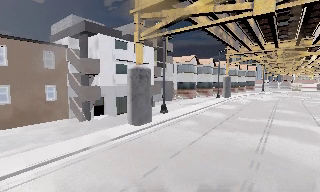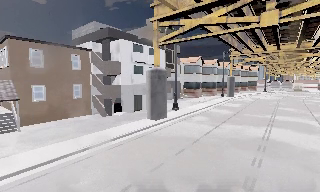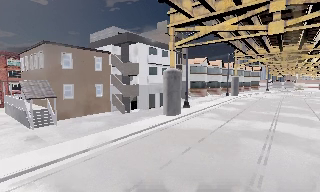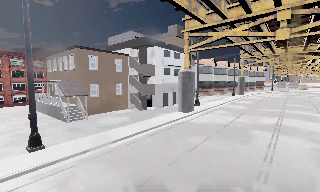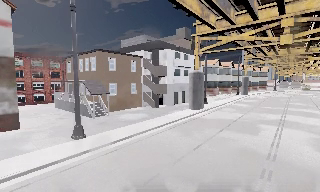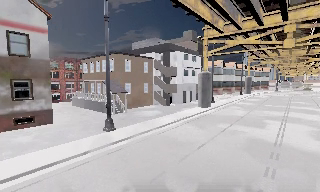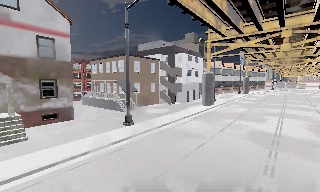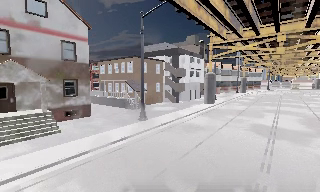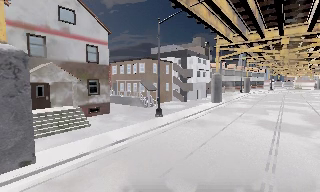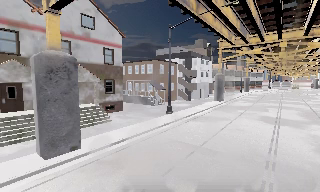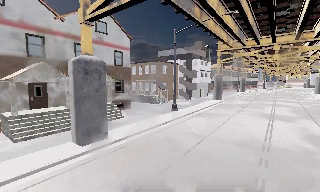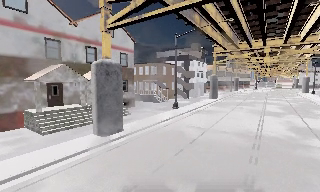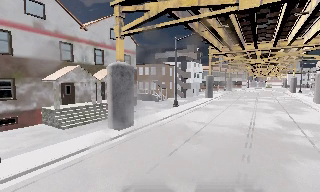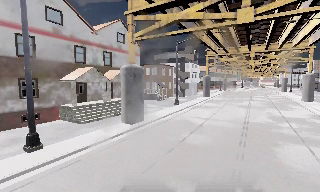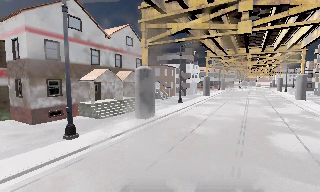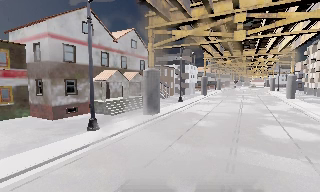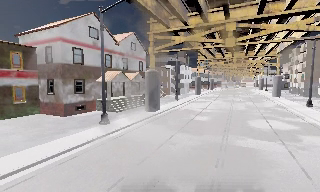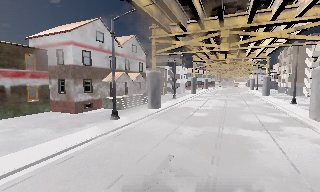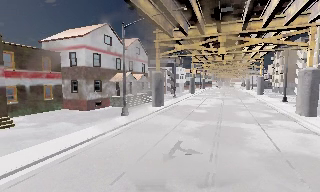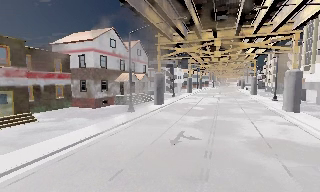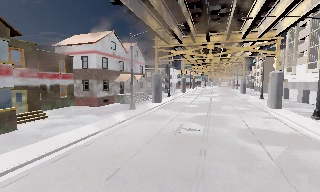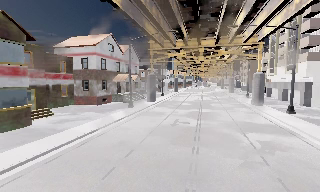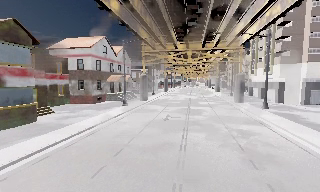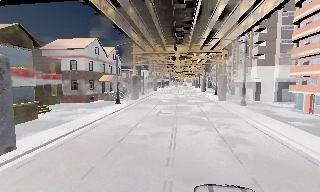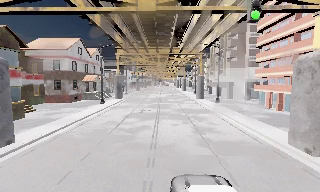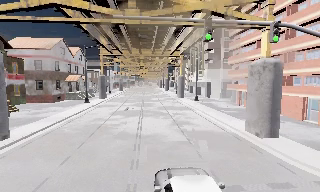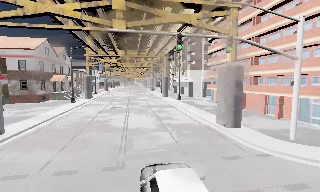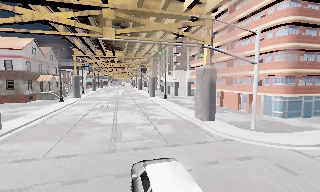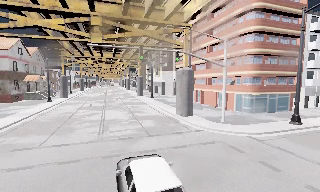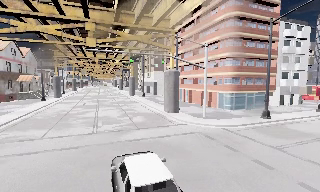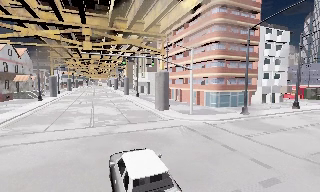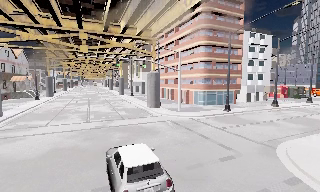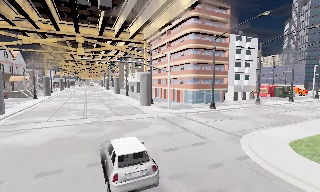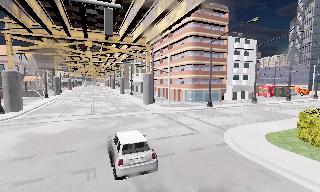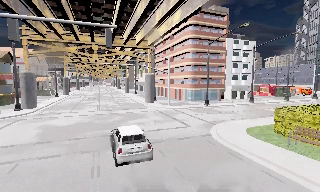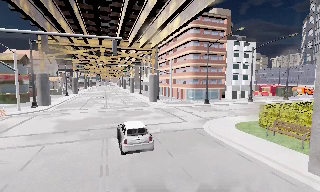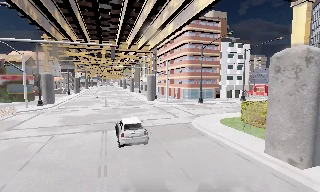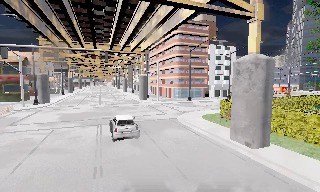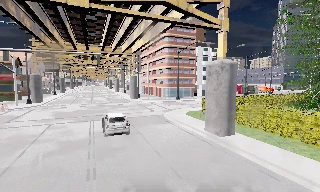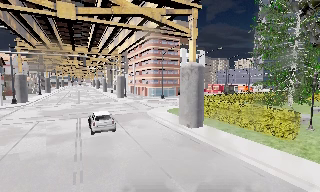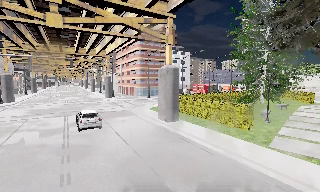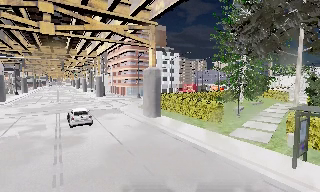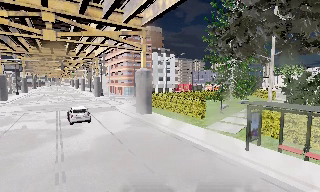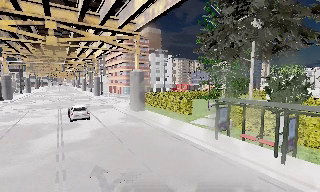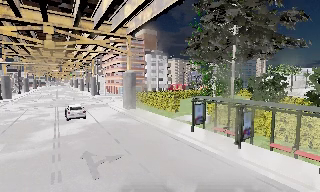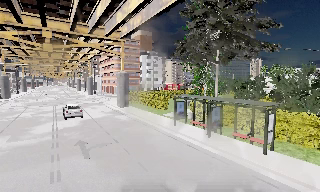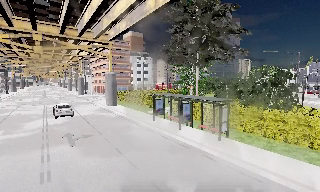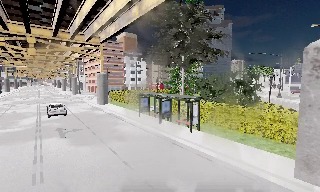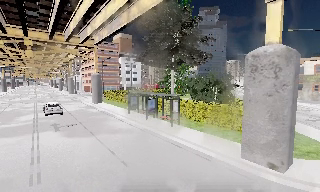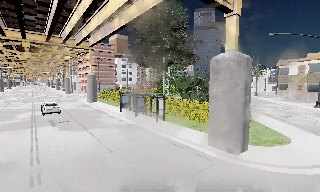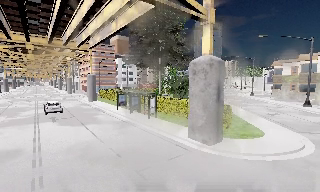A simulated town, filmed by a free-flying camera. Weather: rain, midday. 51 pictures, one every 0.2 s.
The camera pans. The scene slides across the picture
to the left.
The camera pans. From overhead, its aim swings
clockwise.
0.0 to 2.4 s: The camera travels backward and to its left, about 25 m, so what stands in front gets smaller.
2.4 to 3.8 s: The camera pans to its right, which is clockwise from overhead, by about 10 degrees. It travels backward and to its left, about 16 m, so what stands in front gets smaller.
3.8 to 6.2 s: The camera swings to its right by about 45 degrees, and the scene slides to the left. It travels backward, about 25 m.
6.2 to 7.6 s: The camera travels backward, about 14 m, so what stands in front gets smaller.
7.6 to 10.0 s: The camera swings to its right by about 15 degrees, and the scene slides to the left. It travels backward and to its right, about 25 m, so what stands in front gets smaller.
The film runs backward here.
